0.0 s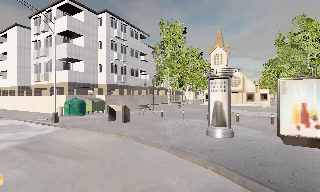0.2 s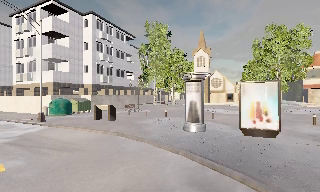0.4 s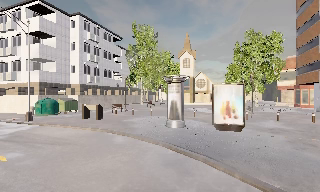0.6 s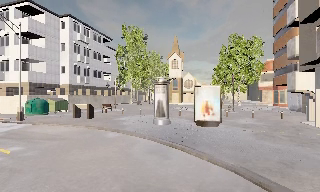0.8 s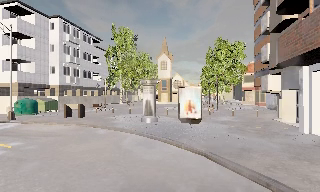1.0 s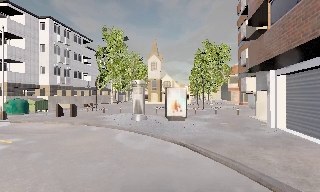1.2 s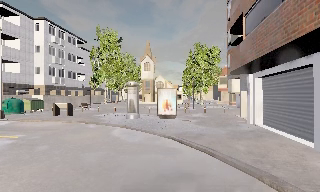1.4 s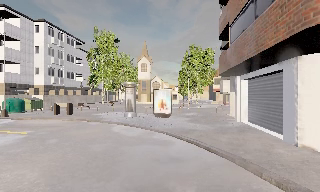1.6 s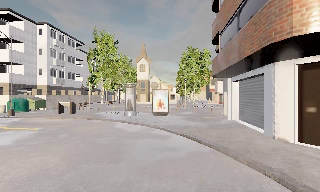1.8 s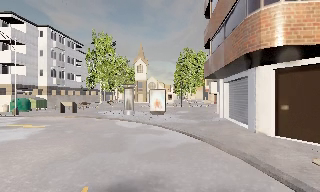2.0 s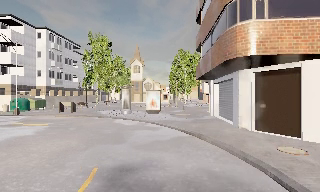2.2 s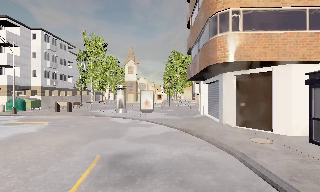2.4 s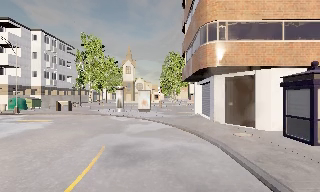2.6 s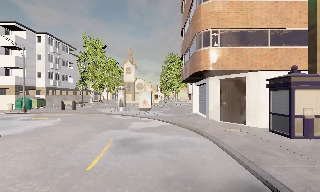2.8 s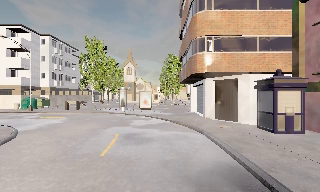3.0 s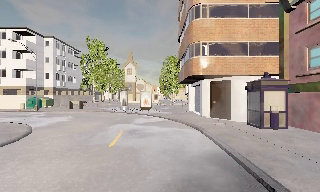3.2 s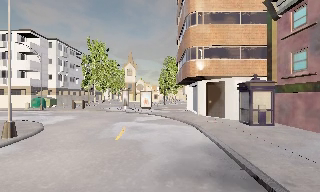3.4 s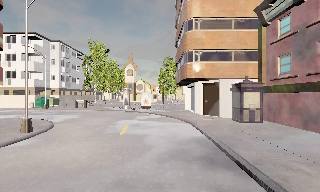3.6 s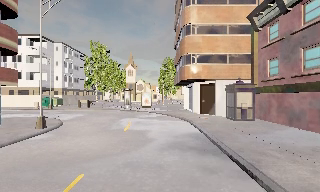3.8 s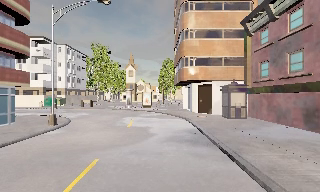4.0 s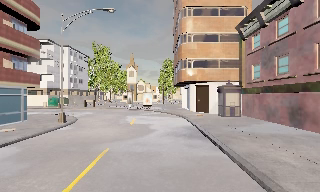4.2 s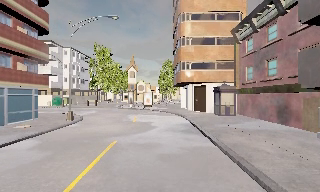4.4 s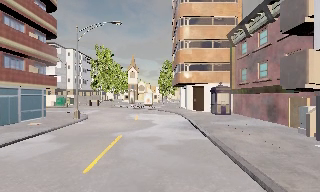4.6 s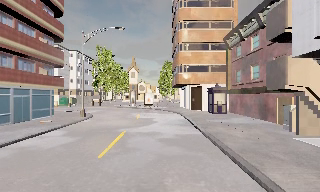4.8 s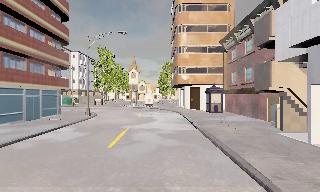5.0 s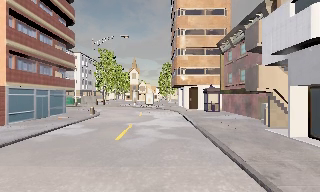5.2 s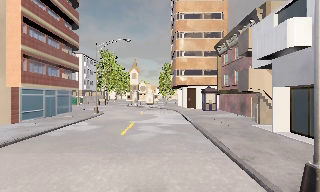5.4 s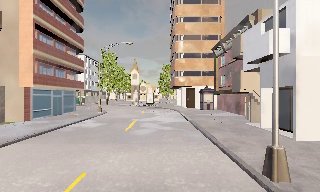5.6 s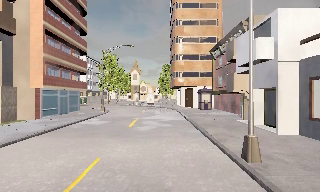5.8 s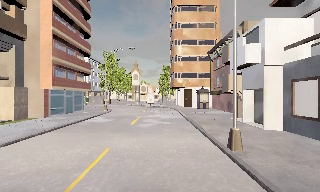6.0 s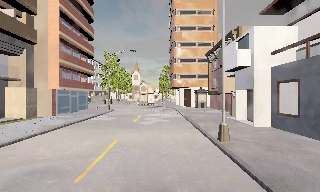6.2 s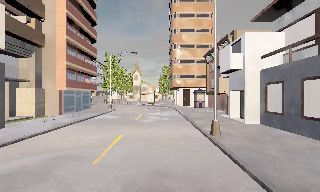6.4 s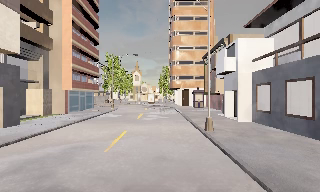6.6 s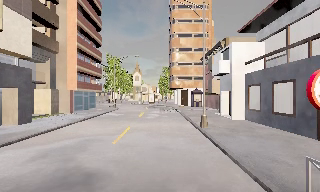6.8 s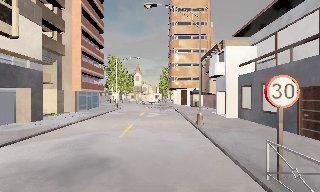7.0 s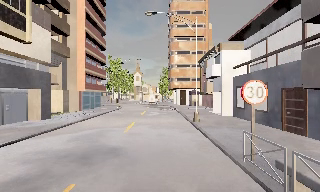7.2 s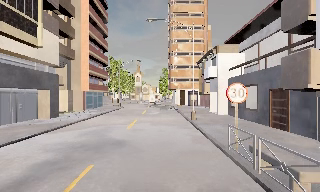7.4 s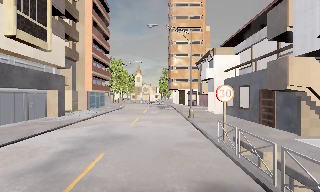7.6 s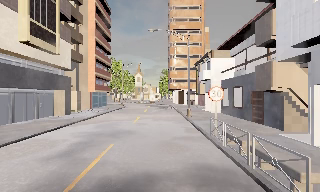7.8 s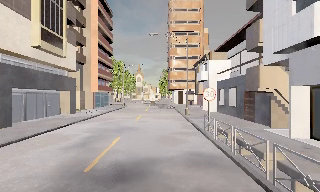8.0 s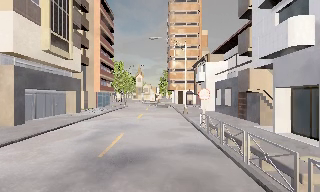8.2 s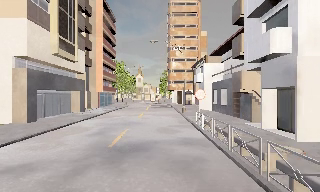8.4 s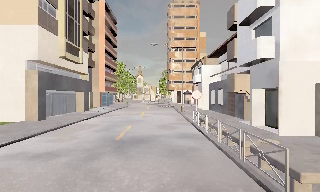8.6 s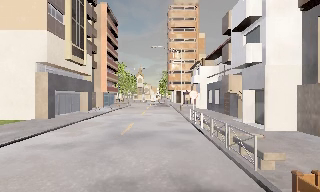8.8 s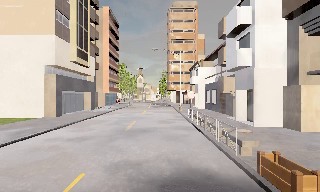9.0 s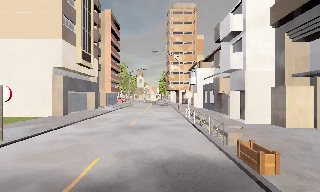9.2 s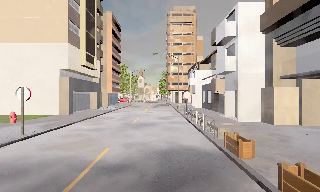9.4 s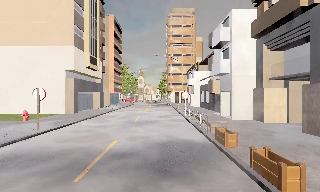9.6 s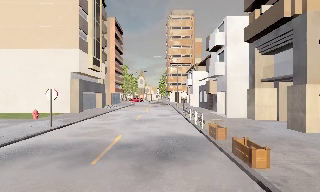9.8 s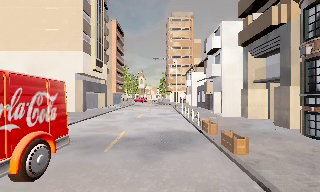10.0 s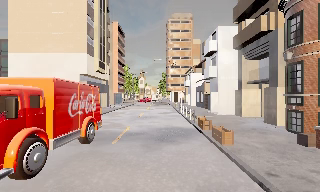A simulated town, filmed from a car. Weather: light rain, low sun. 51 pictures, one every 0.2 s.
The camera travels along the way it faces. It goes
backward.
0.0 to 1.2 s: The camera swings to its right by about 20 degrees, and the scene slides to the left. It travels backward, about 6 m, so what stands in front gets smaller.
1.2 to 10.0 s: The camera travels backward, about 45 m, so what stands in front gets smaller.
The film runs backward here.
